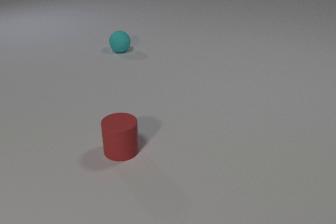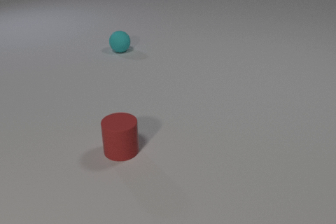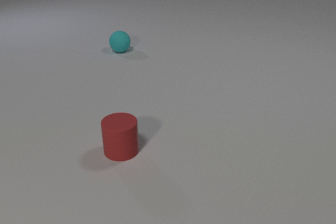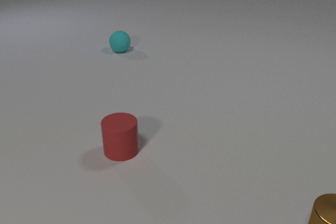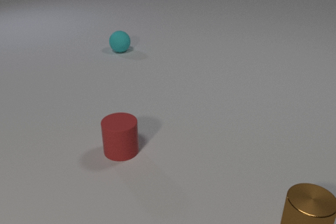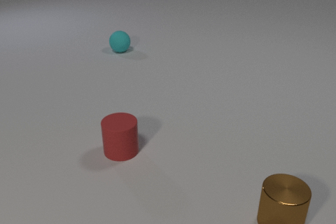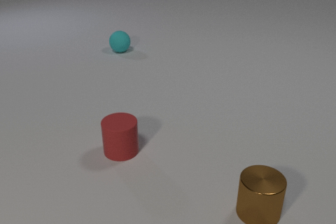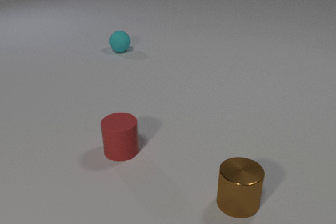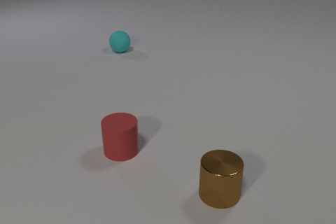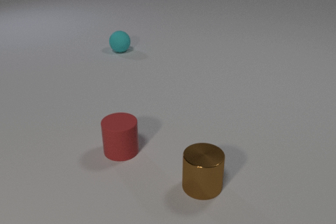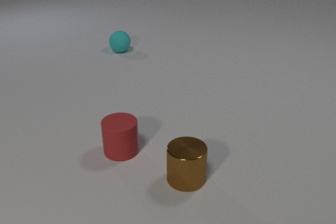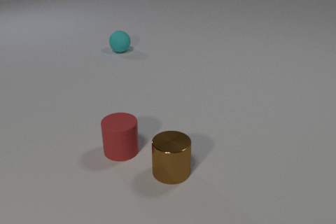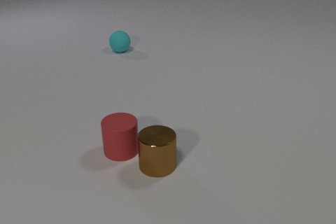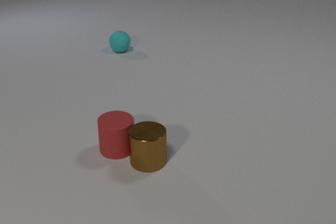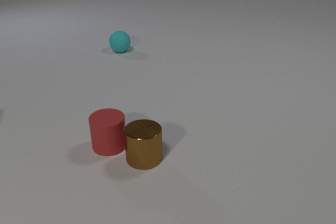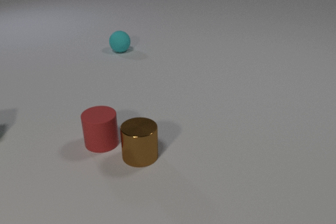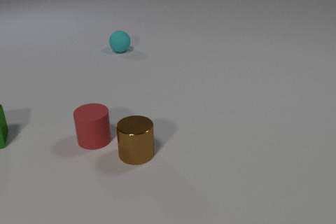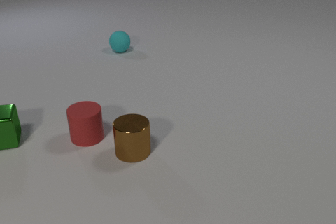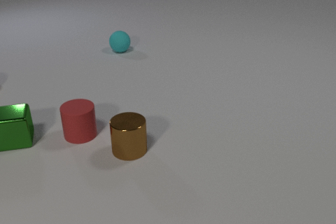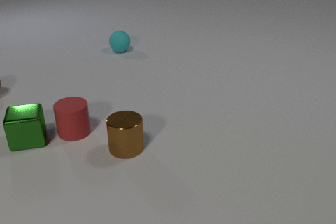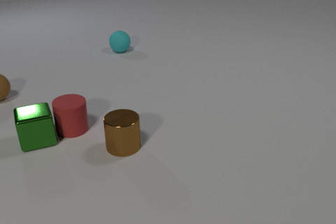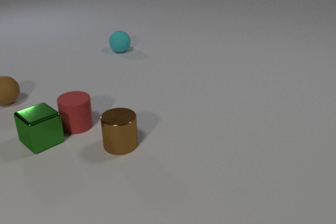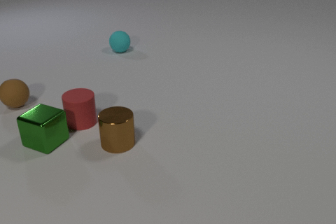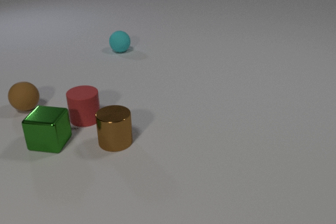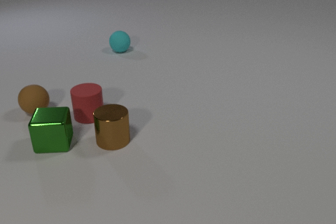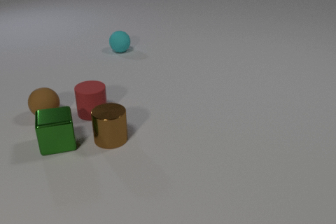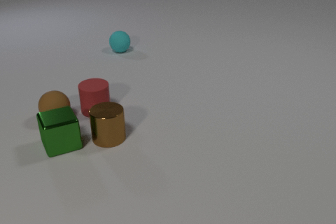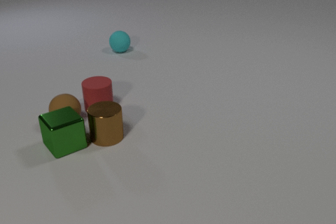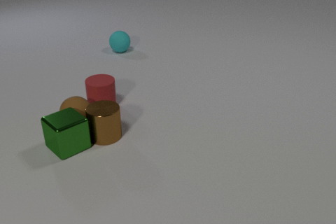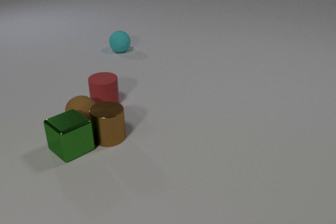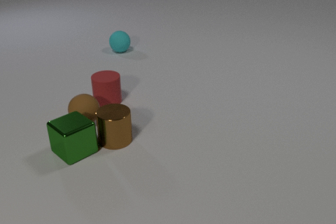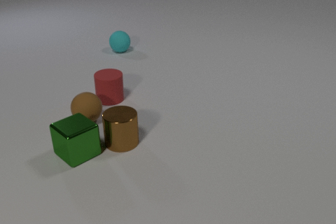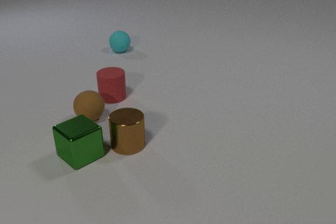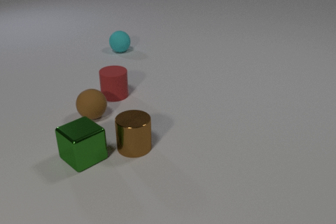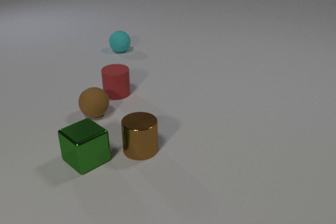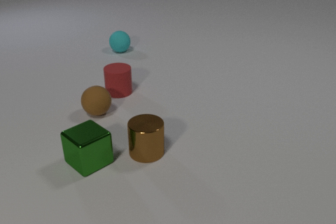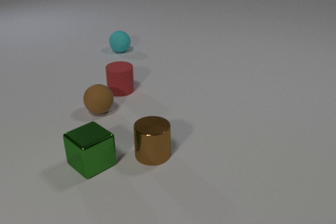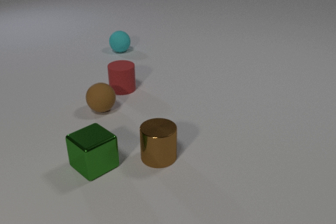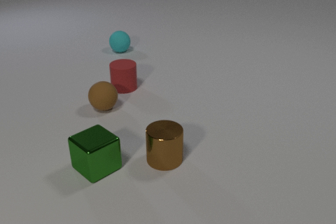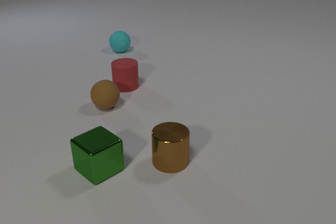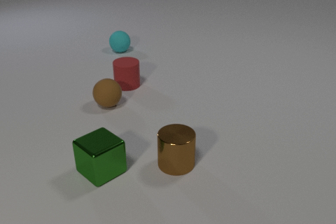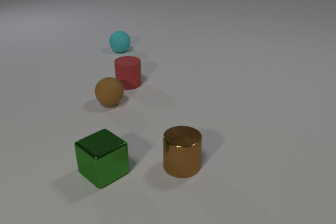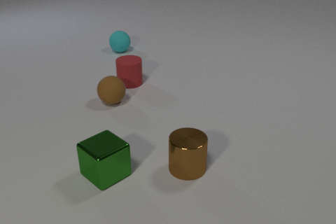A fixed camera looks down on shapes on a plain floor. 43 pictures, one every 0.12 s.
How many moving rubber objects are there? 2.
Are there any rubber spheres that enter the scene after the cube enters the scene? yes.
What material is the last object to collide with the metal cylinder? rubber.
0.00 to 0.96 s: The brown metal cylinder comes in at the right edge, slides to the left.
0.96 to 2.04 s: The brown metal cylinder slides to the left and away from the camera. The red rubber cylinder slides to the left and away from the camera. The green metal cube comes in at the left edge, slides to the right. The brown metal cylinder and the red rubber cylinder collide.
2.04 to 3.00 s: The brown metal cylinder slides away from the camera and to the left. The red rubber cylinder slides away from the camera. The brown rubber sphere comes in at the left edge, rolls toward the camera and to the right. The green metal cube slides to the right and toward the camera, spins so that its near face slides to the right, counterclockwise seen from above. The red rubber cylinder and the green metal cube collide.
3.00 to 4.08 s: The brown metal cylinder slides to the right and toward the camera. The red rubber cylinder slides away from the camera and to the right. The brown rubber sphere rolls to the right. The green metal cube slides toward the camera and to the right, spins counterclockwise seen from above by about 30 degrees, its near face sliding to the right. The brown rubber sphere and the green metal cube collide. The brown metal cylinder and the brown rubber sphere collide.
4.08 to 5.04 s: The brown metal cylinder slides to the right and toward the camera. The red rubber cylinder slides away from the camera and to the right. The brown rubber sphere rolls away from the camera and to the right. The green metal cube slides toward the camera and to the right.
